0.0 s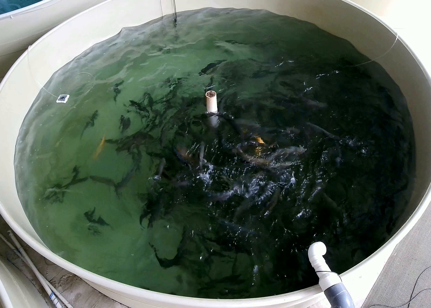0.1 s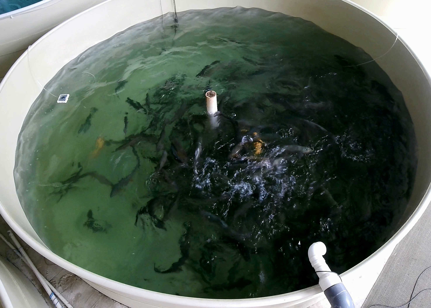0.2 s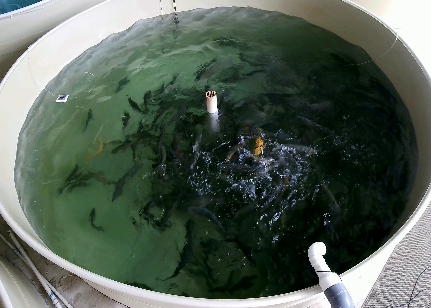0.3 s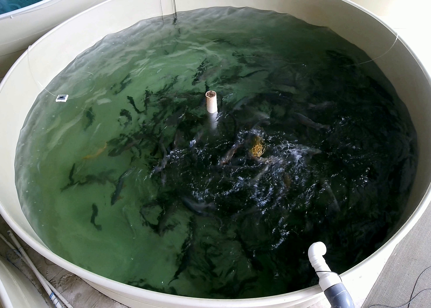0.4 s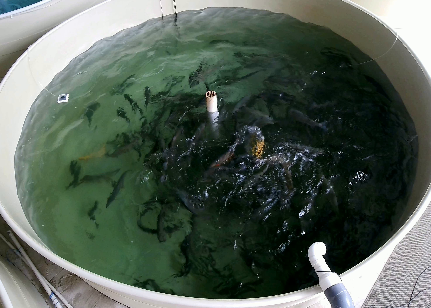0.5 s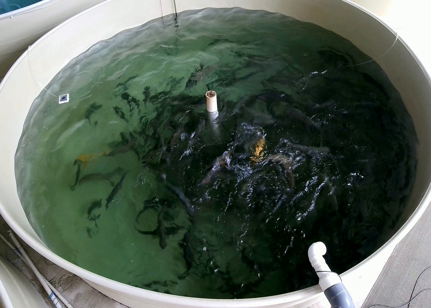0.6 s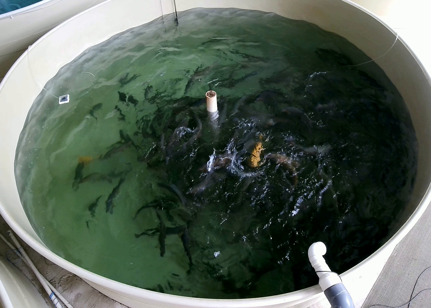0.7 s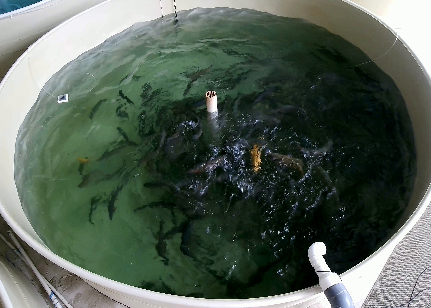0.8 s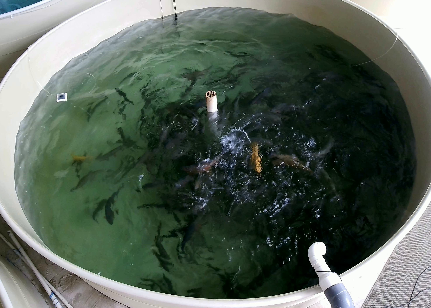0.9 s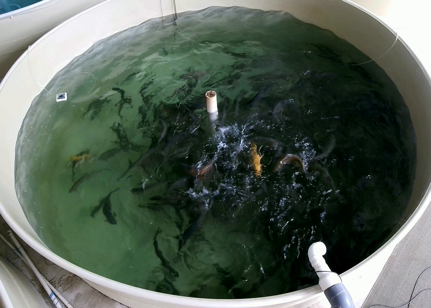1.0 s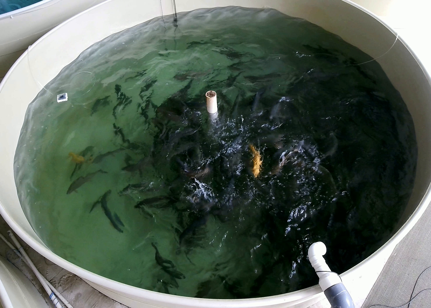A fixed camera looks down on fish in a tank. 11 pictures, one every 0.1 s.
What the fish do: Weak feeding.
